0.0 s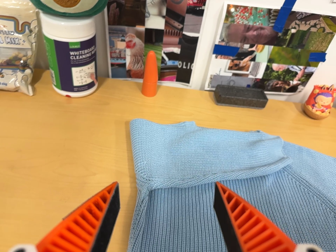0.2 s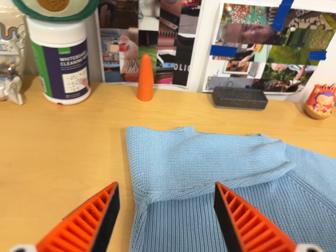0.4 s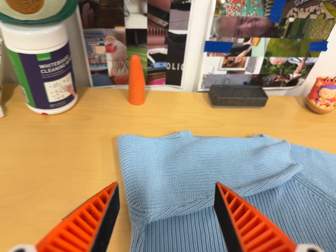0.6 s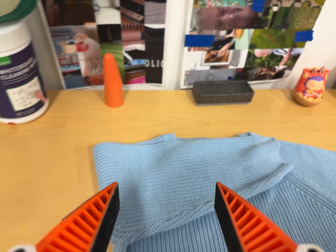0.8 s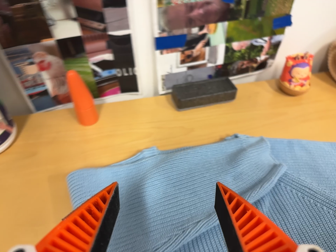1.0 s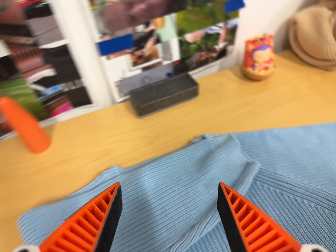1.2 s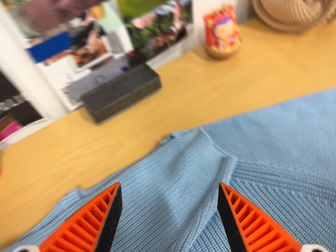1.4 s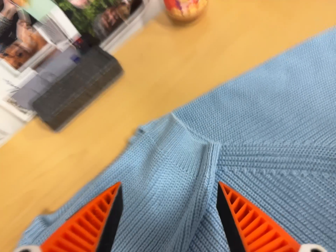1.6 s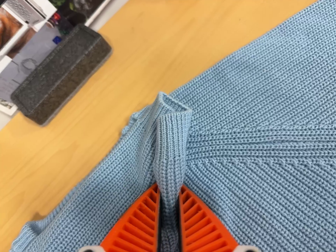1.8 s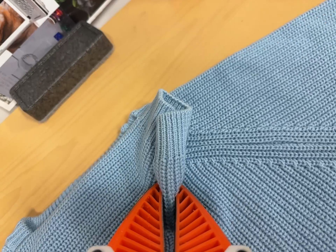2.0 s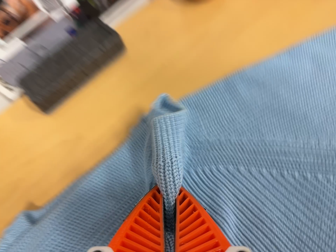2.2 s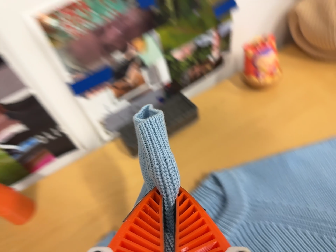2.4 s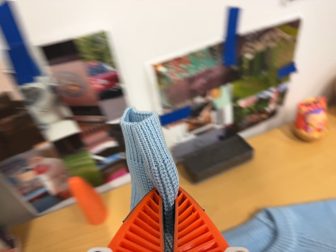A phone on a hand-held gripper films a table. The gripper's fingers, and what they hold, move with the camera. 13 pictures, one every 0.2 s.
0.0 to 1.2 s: The camera pans to its right by about 10 degrees. It travels forward, toward the top of its view and to its right, about 28 cm, so what stands in front looms larger. Its aim tips toward the bottom of its view by about 10 degrees. It rolls about its line of sight by about 35 degrees, and the scene rotates counterclockwise.
1.2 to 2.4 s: The camera travels to its left and backward, about 16 cm, so close, fixed things drift to the right. Its aim tips toward the top of its view by about 10 degrees, and the scene shifts downward. It rolls about its line of sight by about 10 degrees, and the scene rotates clockwise.
The film runs backward here.
